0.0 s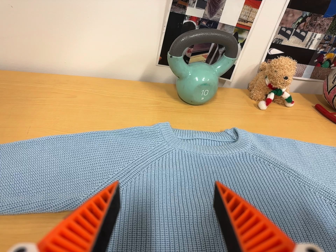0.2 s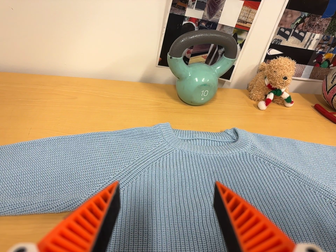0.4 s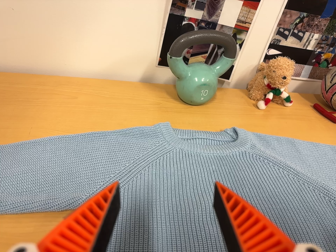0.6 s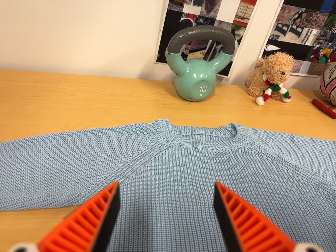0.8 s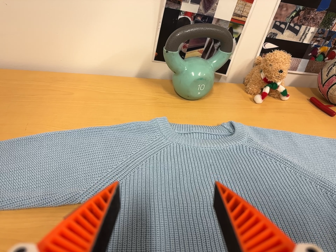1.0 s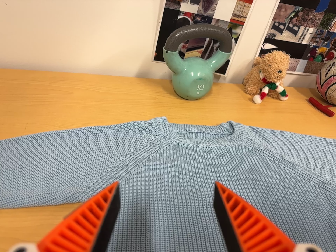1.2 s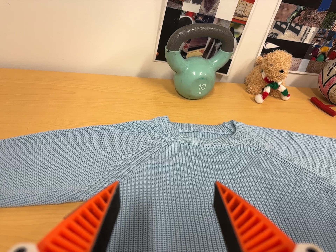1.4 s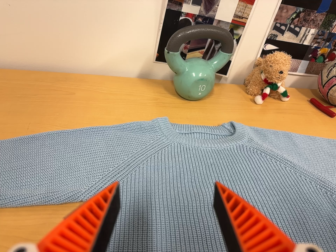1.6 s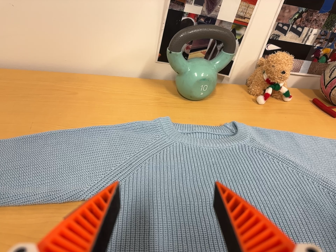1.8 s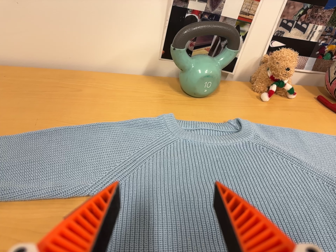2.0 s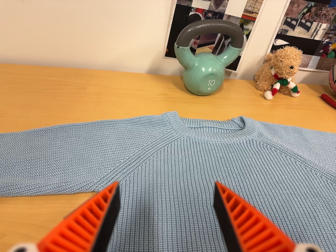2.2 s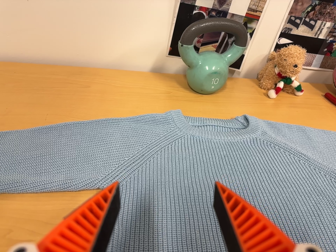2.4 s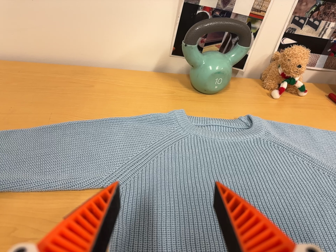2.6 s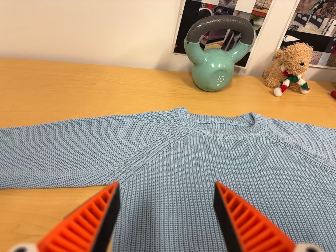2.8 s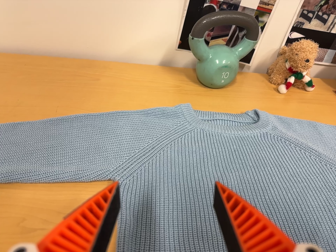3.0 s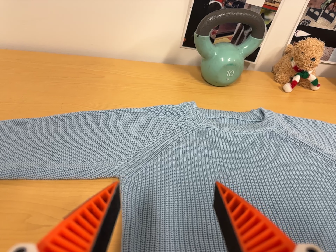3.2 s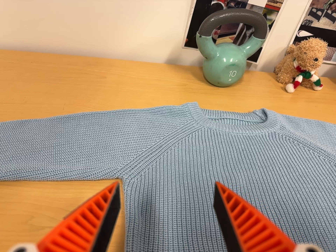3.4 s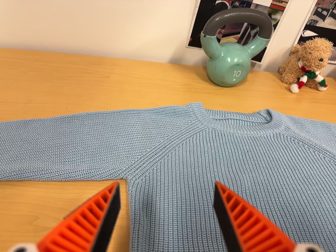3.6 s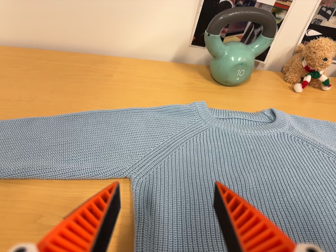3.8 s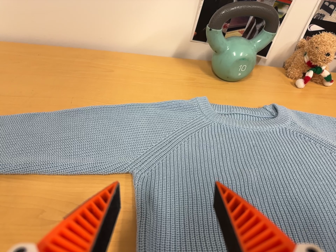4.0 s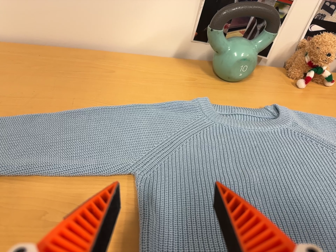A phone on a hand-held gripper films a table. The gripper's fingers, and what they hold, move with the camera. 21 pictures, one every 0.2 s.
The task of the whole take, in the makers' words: fold up.
0.0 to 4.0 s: The camera travels to its left, about 5 cm, so close, fixed things drift to the right.
The film runs forward here.
